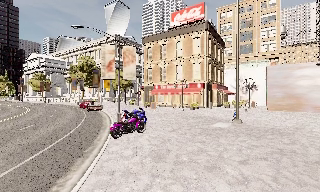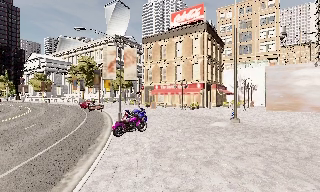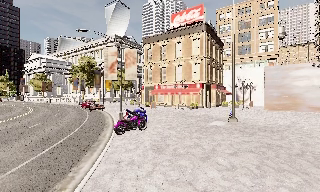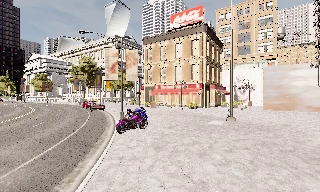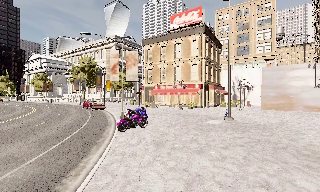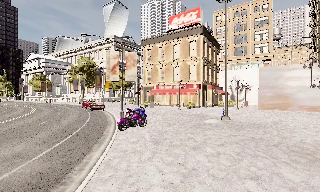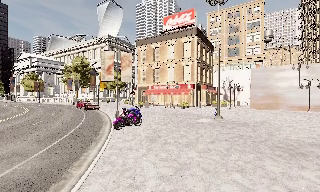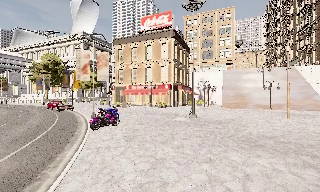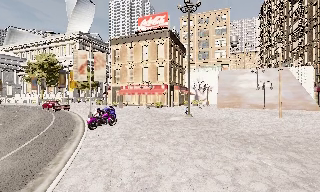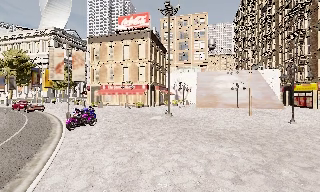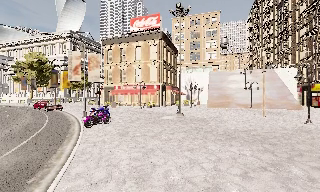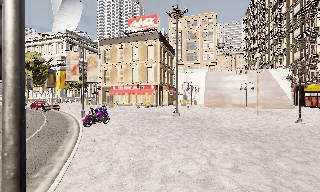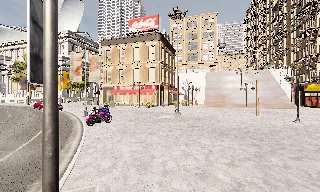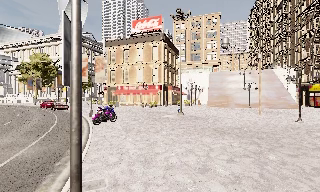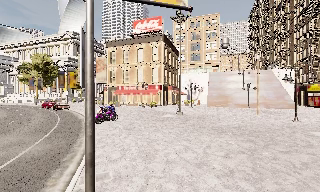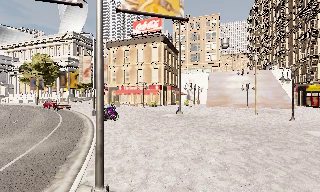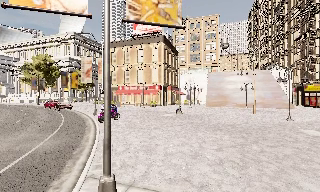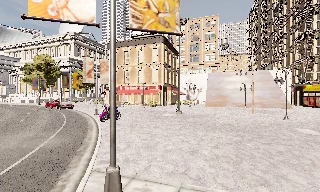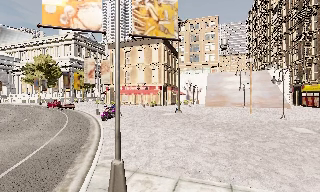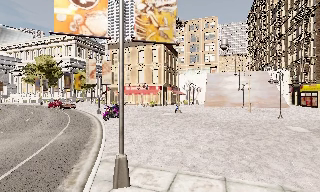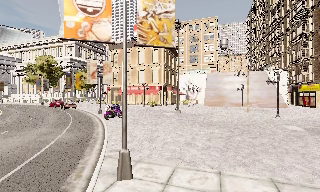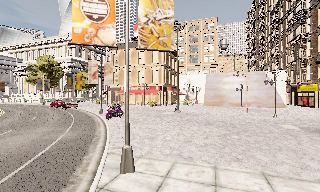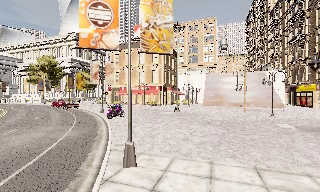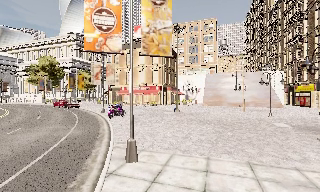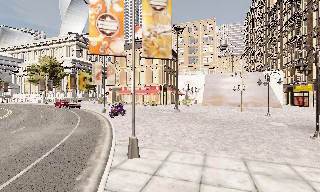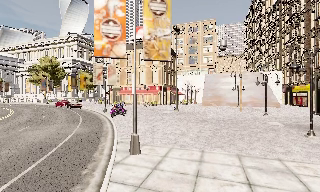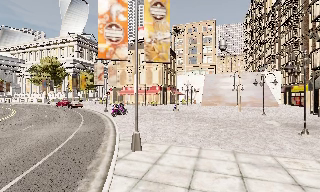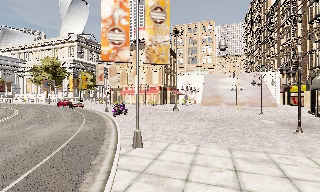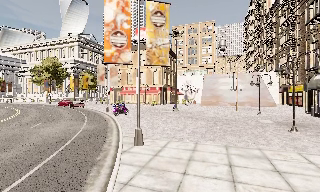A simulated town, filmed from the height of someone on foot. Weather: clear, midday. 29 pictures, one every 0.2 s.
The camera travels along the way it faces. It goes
backward.
0.0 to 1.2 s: The camera travels backward, about 2 m, so what stands in front gets smaller.
1.2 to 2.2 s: The camera pans to its right, which is clockwise from overhead, by about 15 degrees. It travels backward, about 1.5 m, so what stands in front gets smaller.
2.2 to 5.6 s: The camera travels backward, about 6 m, so what stands in front gets smaller.
The film runs backward here.
